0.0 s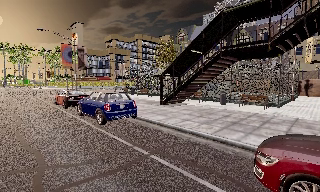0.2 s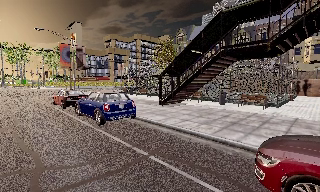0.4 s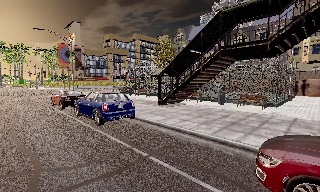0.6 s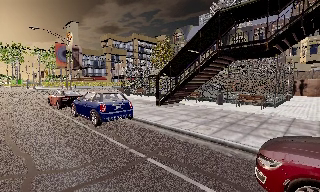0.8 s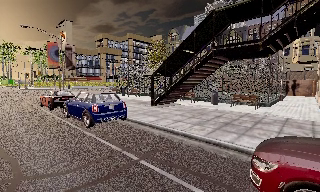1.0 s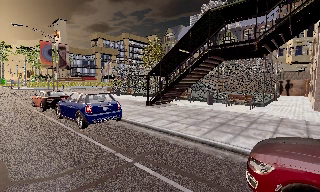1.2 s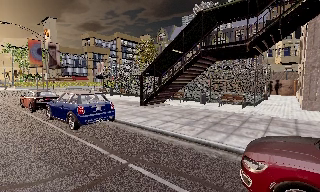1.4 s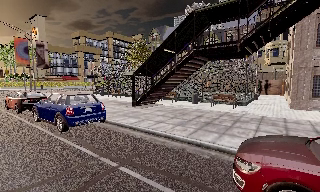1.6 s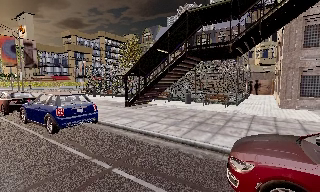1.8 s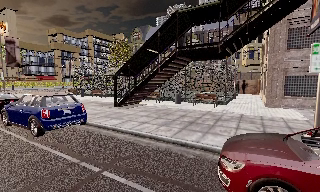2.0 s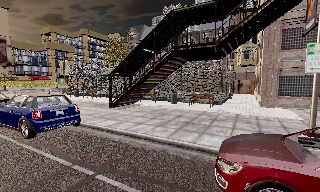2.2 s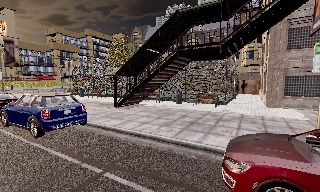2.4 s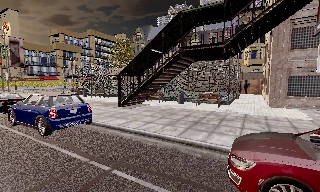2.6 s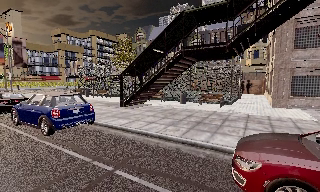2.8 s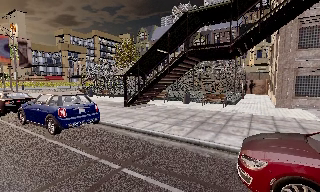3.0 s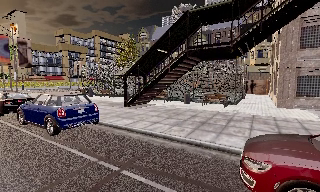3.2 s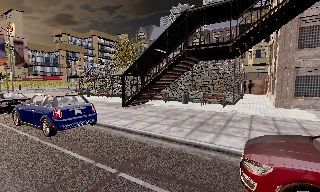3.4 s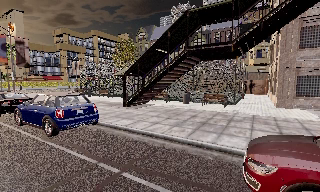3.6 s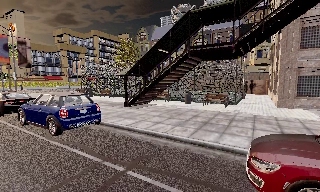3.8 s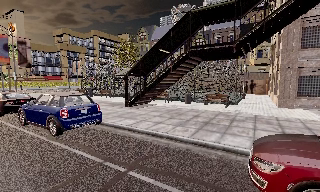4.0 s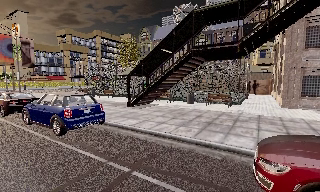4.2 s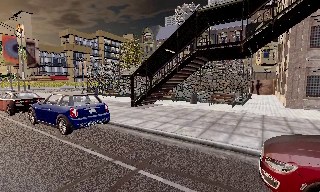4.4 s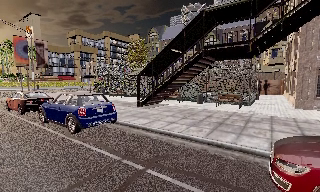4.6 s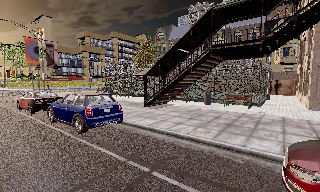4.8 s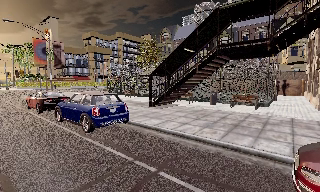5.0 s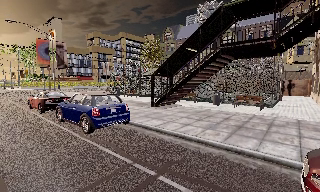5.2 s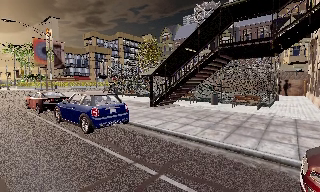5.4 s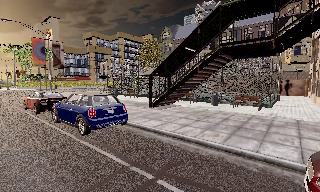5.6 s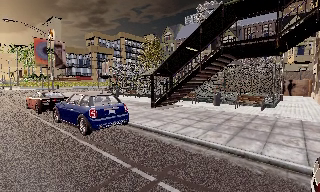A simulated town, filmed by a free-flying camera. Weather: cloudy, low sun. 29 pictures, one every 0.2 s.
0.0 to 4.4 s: The camera pans to its right, which is clockwise from overhead, by about 10 degrees. It travels to its left and forward, about 1 m.
4.4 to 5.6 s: The camera travels forward, about 0.5 m, so what stands in front looms larger.
The film runs forward here.
